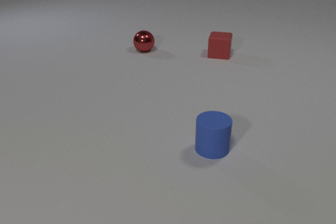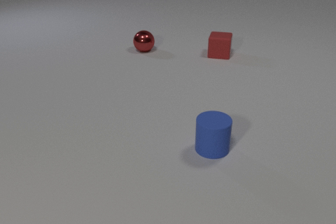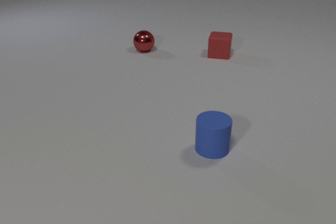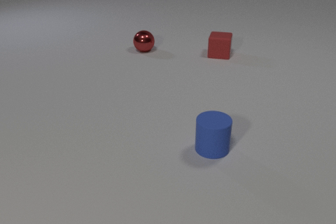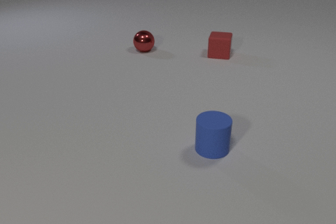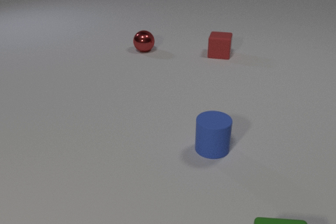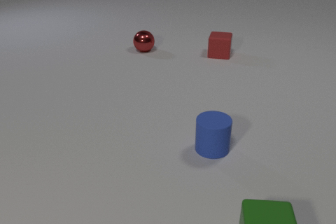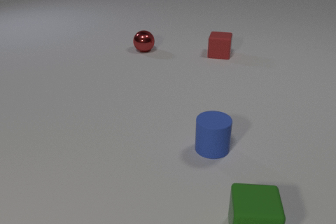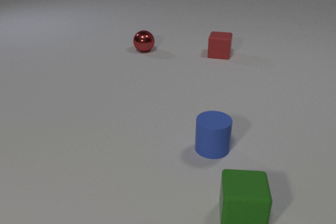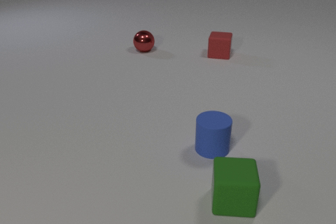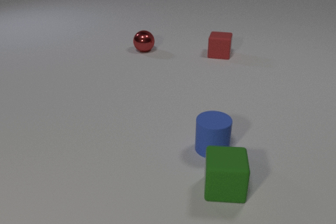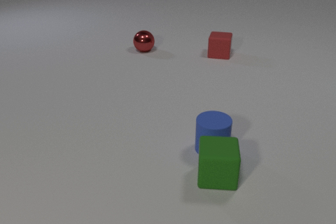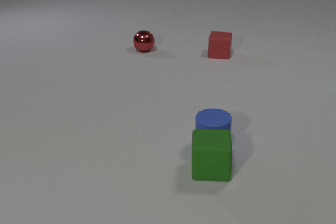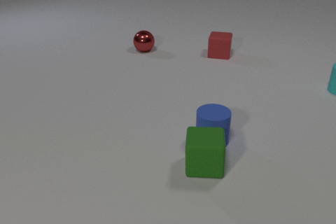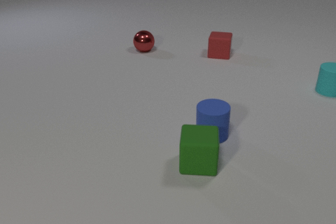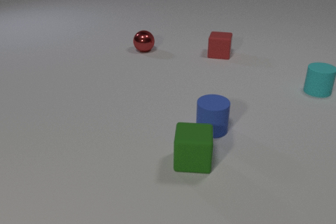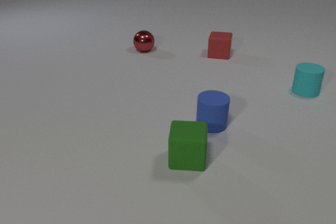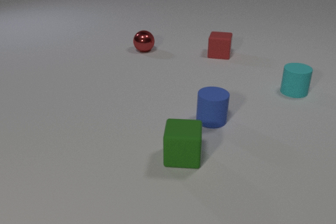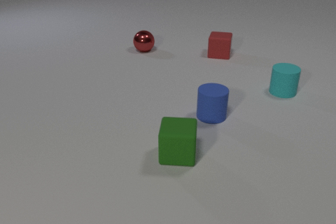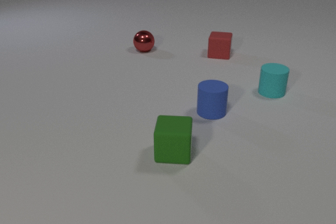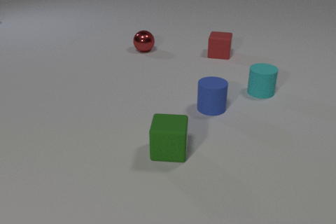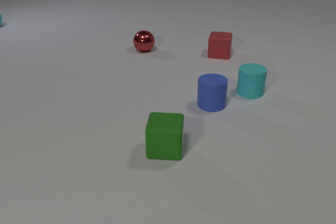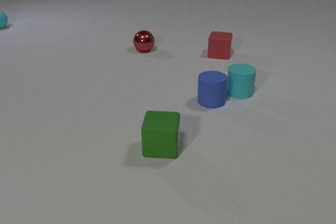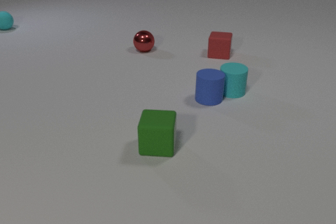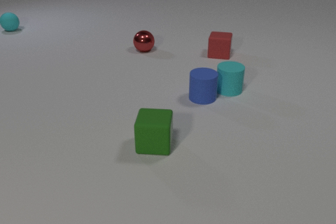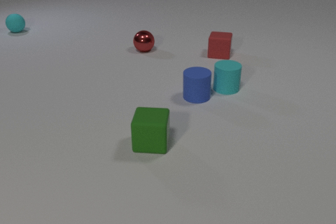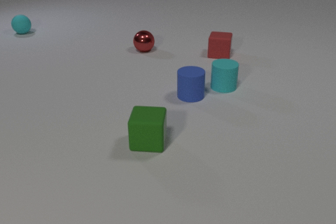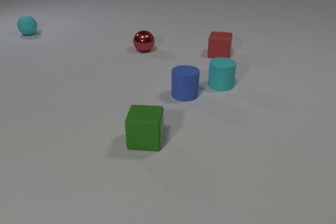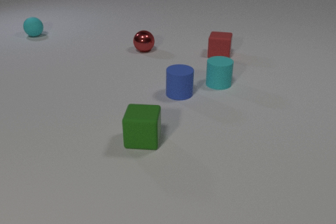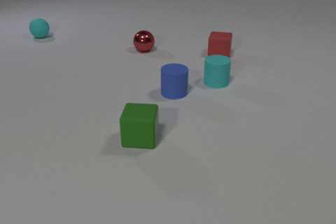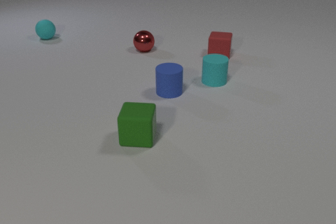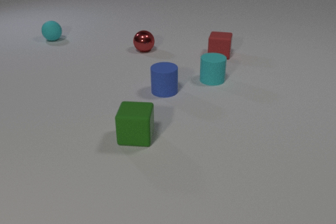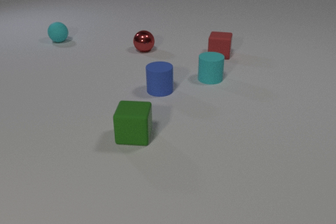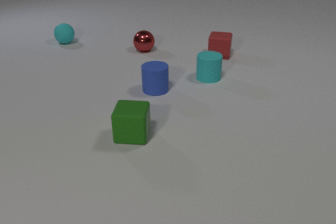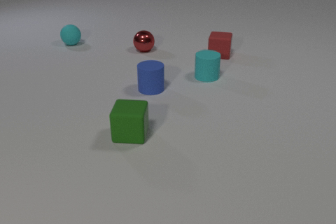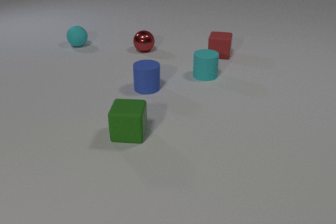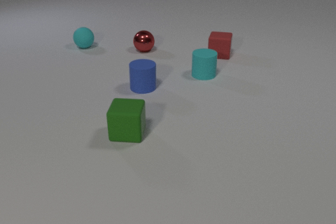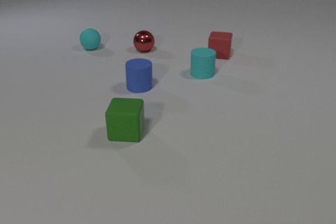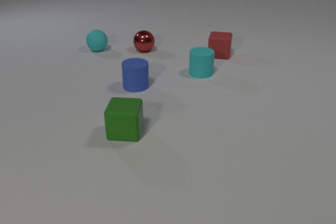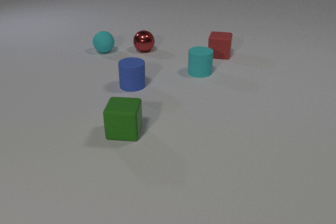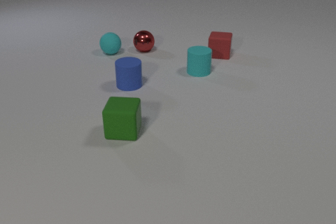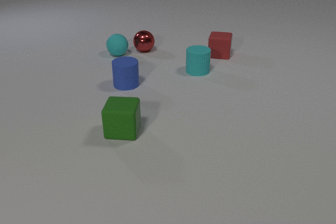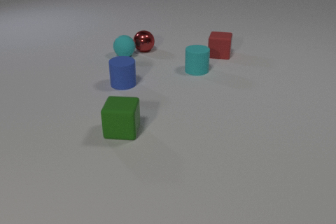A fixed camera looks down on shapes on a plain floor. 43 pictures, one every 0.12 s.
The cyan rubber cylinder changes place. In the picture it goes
to the left.
0.00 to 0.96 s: The green rubber cube comes in at the bottom edge, slides away from the camera and to the left.
0.96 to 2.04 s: The green rubber cube slides away from the camera and to the left. The blue rubber cylinder slides away from the camera. The cyan rubber cylinder comes in at the right edge, slides to the left and toward the camera. The green rubber cube and the blue rubber cylinder collide.
2.04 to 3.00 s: The green rubber cube slides to the left and away from the camera. The blue rubber cylinder slides away from the camera. The cyan rubber cylinder slides to the left. The cyan rubber sphere comes in at the left edge, rolls toward the camera and to the right. The blue rubber cylinder and the cyan rubber cylinder collide.
3.00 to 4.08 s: The green rubber cube slides to the left and away from the camera. The blue rubber cylinder slides to the left. The cyan rubber cylinder slides away from the camera and to the left. The cyan rubber sphere rolls toward the camera and to the right.
4.08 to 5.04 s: The green rubber cube slides to the left and away from the camera. The blue rubber cylinder slides to the left and away from the camera. The cyan rubber cylinder slides away from the camera and to the left. The cyan rubber sphere rolls to the right and toward the camera.
What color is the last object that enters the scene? cyan.
How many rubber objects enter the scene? 3.
How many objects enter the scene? 3.
